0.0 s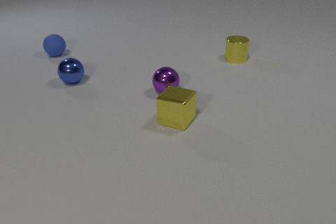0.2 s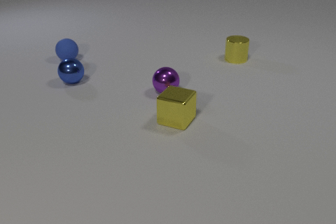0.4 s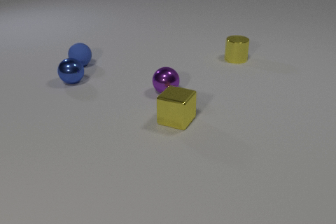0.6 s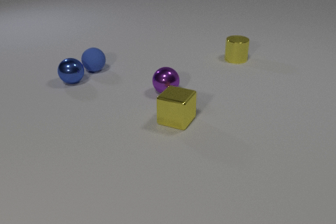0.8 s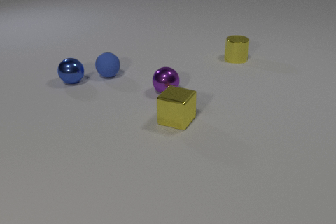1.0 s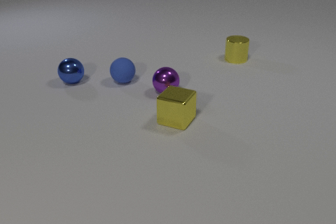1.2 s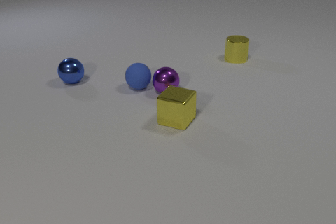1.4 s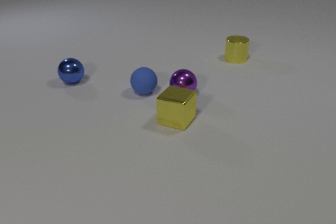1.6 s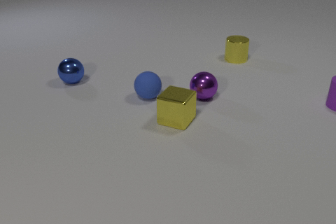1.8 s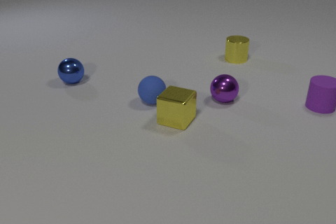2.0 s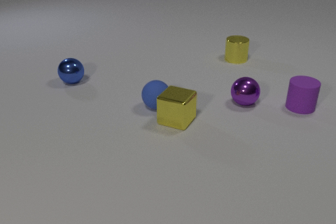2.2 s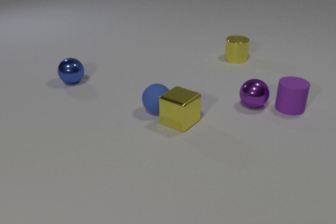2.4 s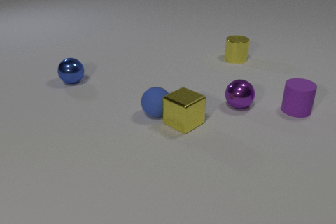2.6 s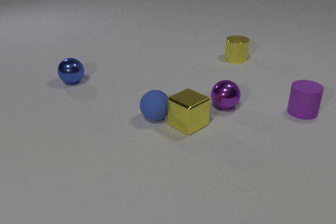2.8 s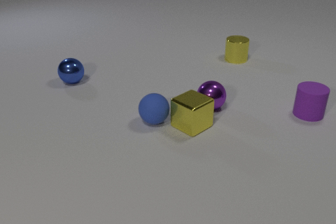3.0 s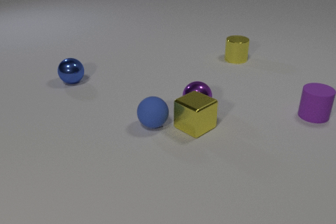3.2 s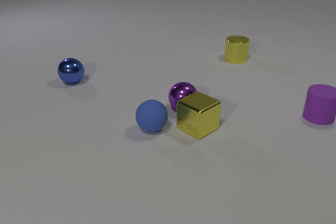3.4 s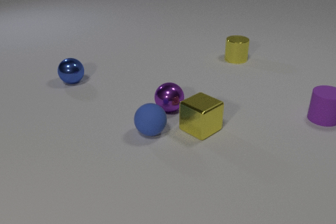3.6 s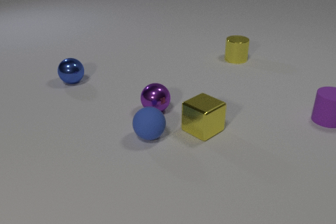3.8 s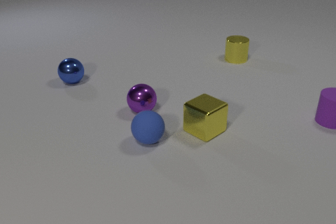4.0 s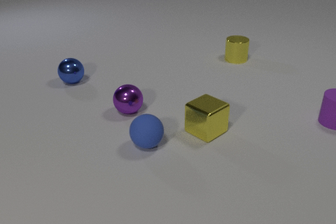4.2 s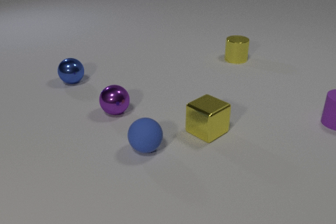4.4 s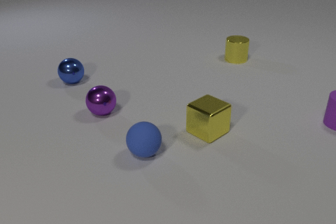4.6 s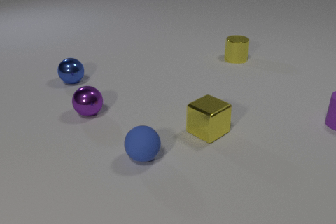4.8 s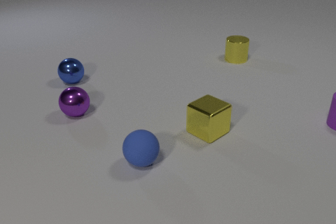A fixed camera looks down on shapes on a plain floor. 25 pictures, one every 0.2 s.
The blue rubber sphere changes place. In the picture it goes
toward the camera.
0.0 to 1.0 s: The blue rubber sphere rolls toward the camera and to the right.
1.0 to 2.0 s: The blue rubber sphere rolls toward the camera and to the right. The purple metal sphere rolls to the right. The purple rubber cylinder comes in at the right edge, slides to the left and toward the camera. The blue rubber sphere and the purple metal sphere collide. The blue rubber sphere and the yellow metal cube collide.
2.0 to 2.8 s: The blue rubber sphere rolls toward the camera. The purple metal sphere rolls to the left and toward the camera. The yellow metal cube slides to the right and toward the camera. The purple rubber cylinder slides toward the camera and to the right. The purple metal sphere and the purple rubber cylinder collide.
2.8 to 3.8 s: The blue rubber sphere rolls toward the camera. The purple metal sphere rolls to the left. The yellow metal cube slides to the right and toward the camera. The purple rubber cylinder slides to the right. The purple metal sphere and the yellow metal cube collide.
3.8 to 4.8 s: The blue rubber sphere rolls toward the camera. The purple metal sphere rolls to the left. The purple rubber cylinder slides to the right.
How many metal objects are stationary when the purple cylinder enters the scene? 3.
What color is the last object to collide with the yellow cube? purple.
What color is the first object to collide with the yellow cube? blue.
